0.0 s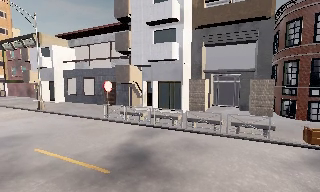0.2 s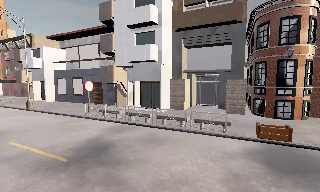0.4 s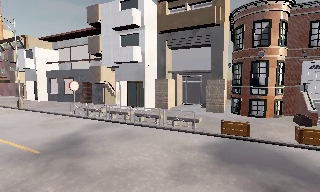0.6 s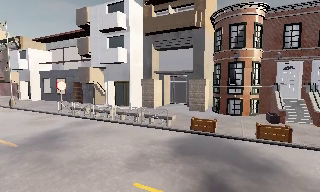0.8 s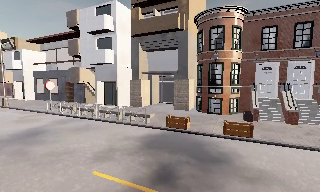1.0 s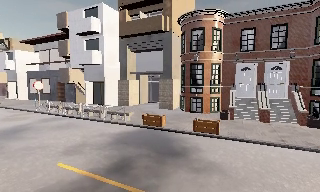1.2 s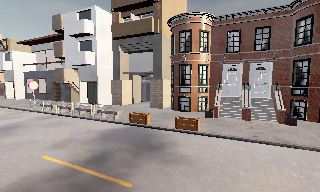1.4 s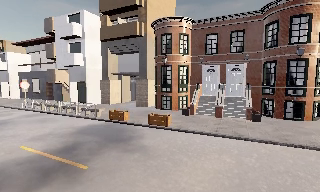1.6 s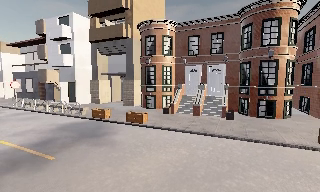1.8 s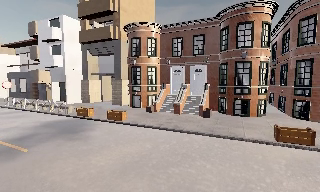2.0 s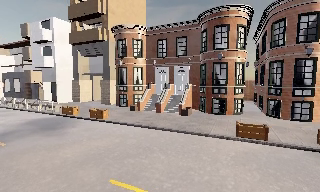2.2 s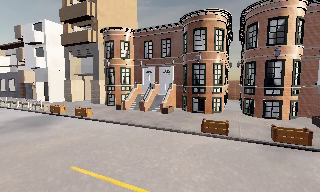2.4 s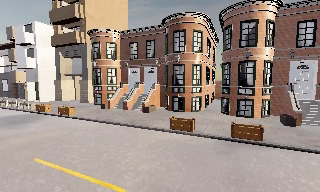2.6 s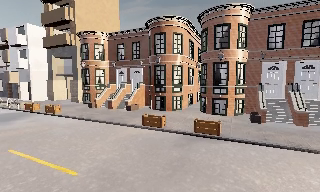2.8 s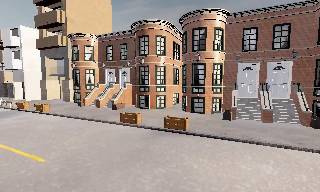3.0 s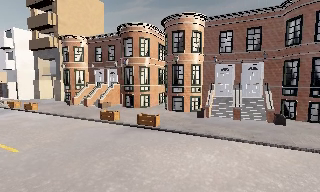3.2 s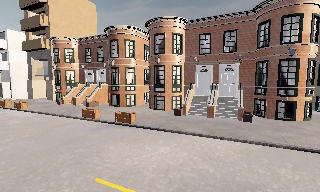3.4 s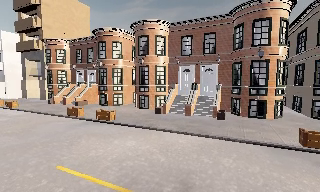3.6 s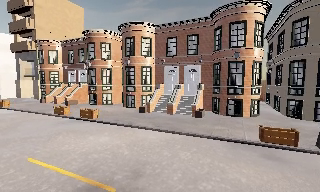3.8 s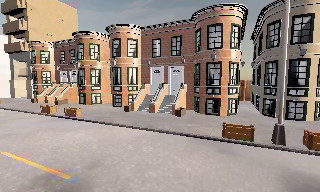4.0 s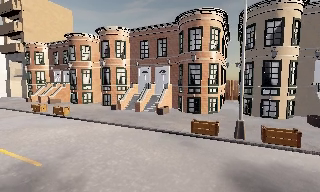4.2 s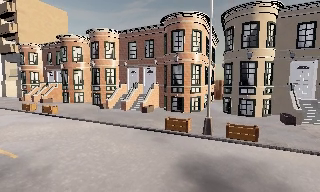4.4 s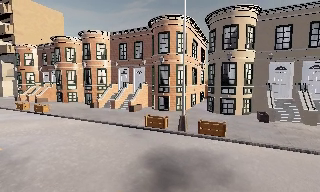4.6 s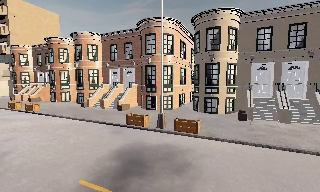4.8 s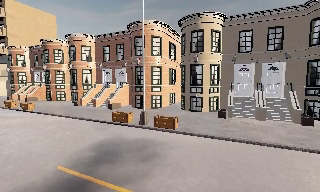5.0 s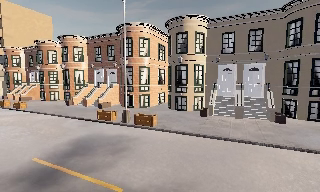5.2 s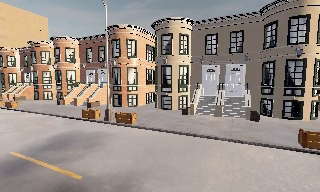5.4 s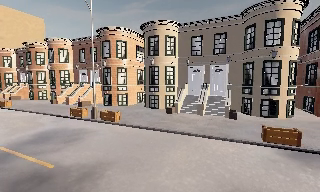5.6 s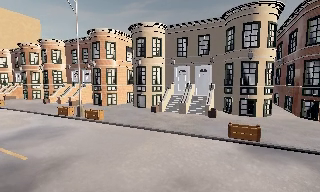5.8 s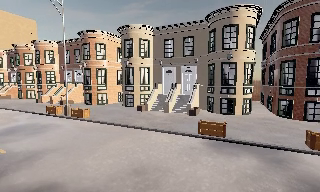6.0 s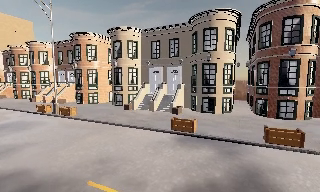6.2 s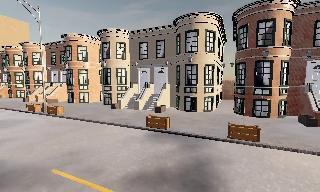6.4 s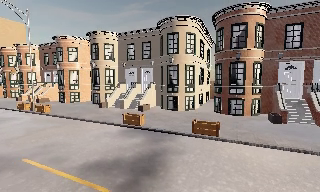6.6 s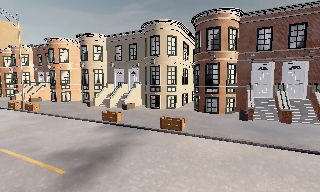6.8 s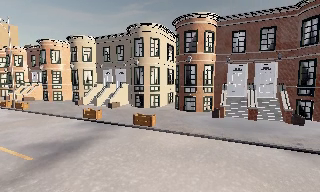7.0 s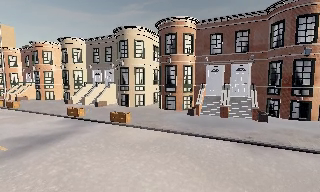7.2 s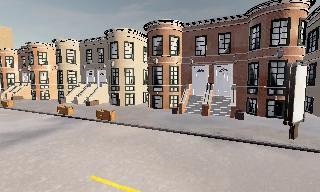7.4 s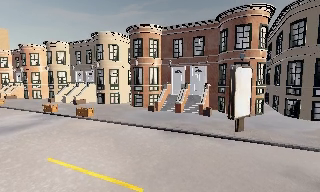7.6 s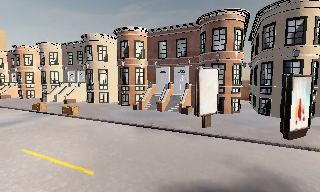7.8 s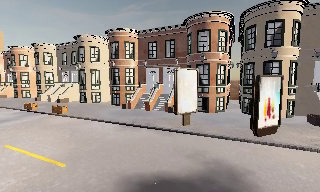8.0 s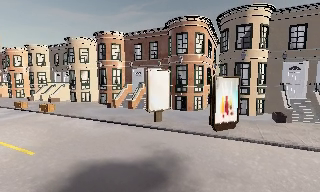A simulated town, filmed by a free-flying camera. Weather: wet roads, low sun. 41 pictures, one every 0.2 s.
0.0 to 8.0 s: The camera travels to its right and backward, about 50 m, so close, fixed things drift to the left.
The film runs forward here.
